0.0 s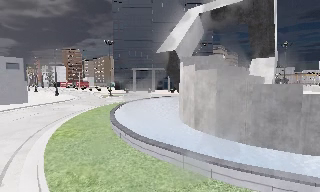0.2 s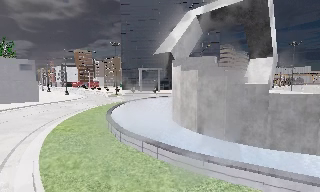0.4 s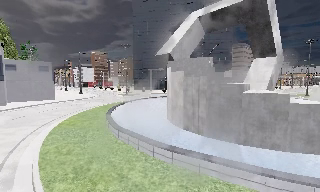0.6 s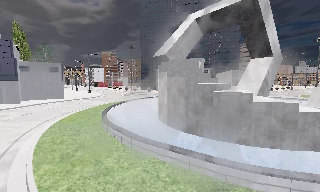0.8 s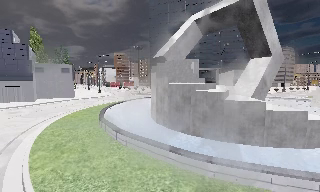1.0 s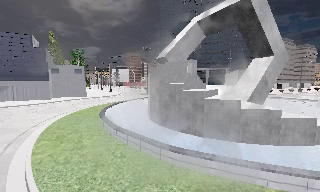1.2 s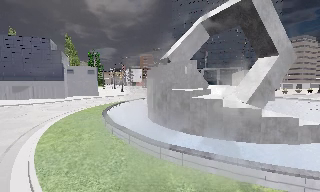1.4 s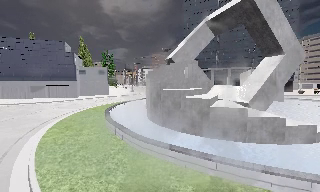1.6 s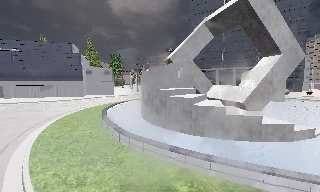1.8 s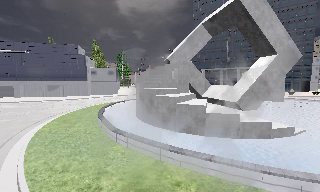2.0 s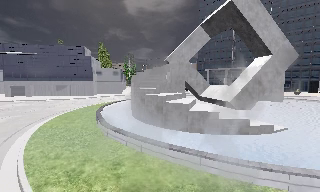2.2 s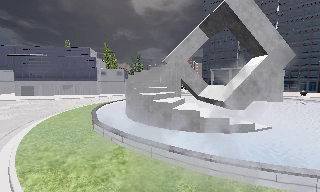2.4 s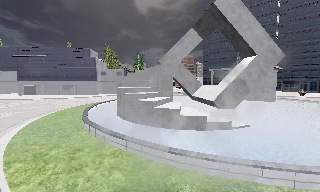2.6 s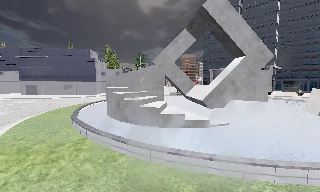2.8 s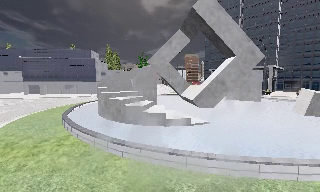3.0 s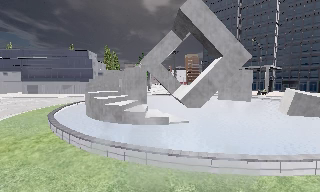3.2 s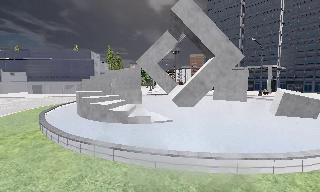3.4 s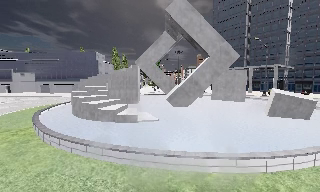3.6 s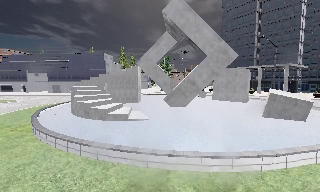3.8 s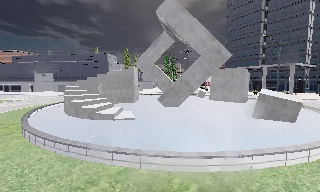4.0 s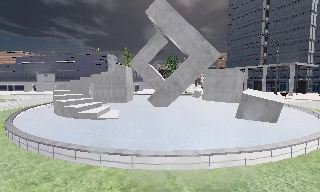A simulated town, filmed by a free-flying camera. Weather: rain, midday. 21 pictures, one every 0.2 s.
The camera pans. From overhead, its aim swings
counterclockwise.
0.0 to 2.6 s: The camera pans to its left, which is counterclockwise from overhead, by about 45 degrees. It travels to its right and backward, about 19 m.
2.6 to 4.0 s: The camera pans to its left, which is counterclockwise from overhead, by about 15 degrees. It travels to its right, about 10 m, so close, fixed things drift to the left.
The film runs forward here.
